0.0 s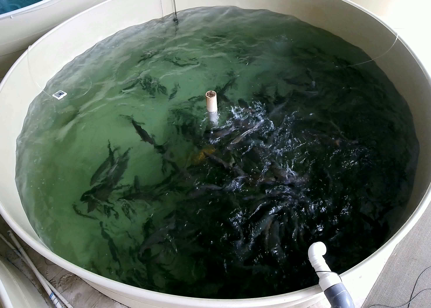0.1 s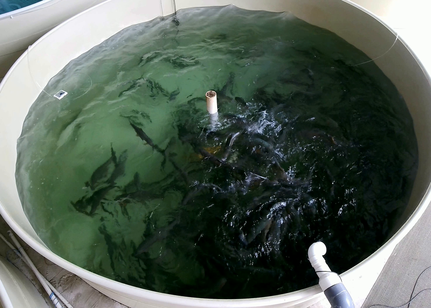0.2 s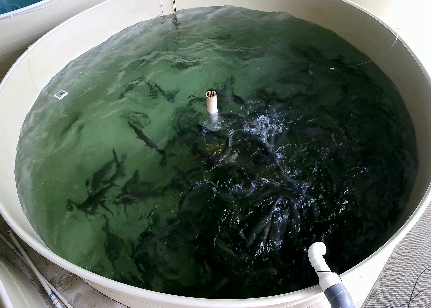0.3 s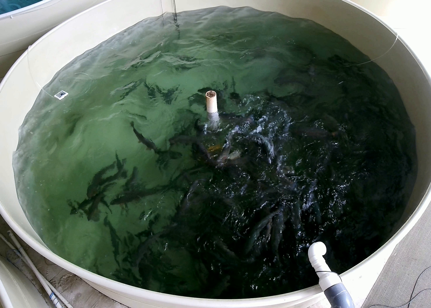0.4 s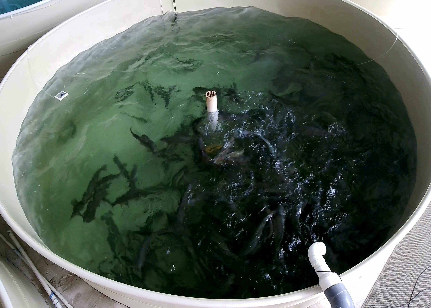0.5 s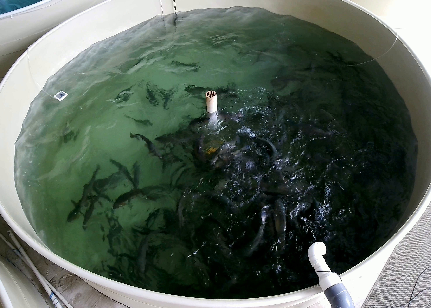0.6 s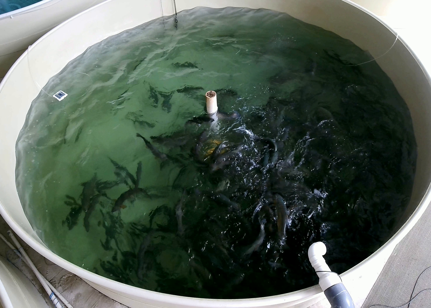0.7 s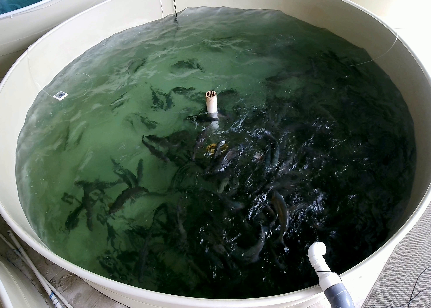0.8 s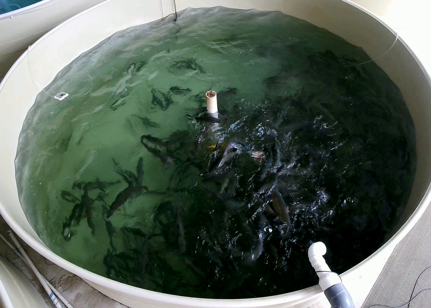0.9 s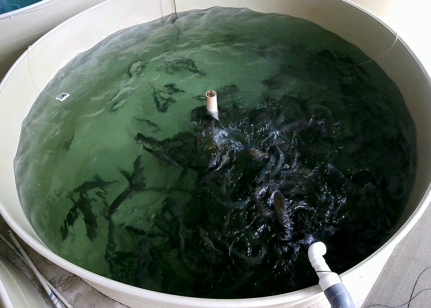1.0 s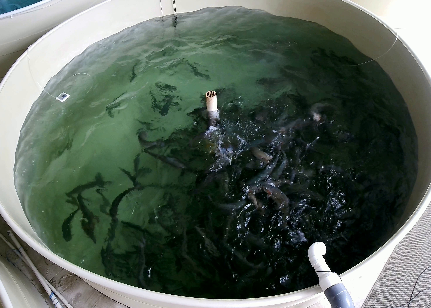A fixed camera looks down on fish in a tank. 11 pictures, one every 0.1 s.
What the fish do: Weak feeding.
